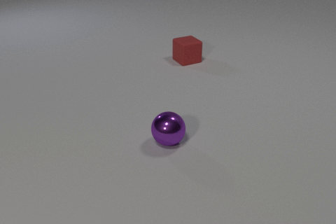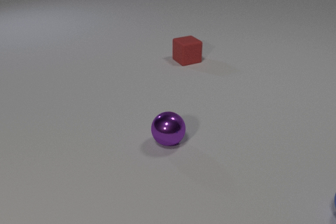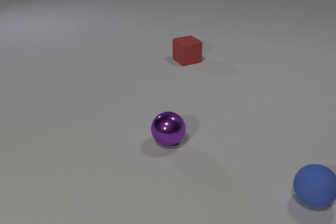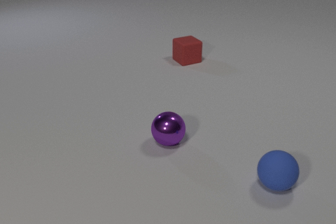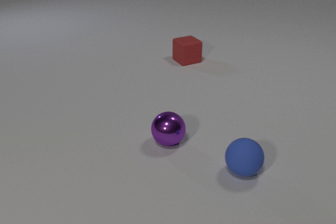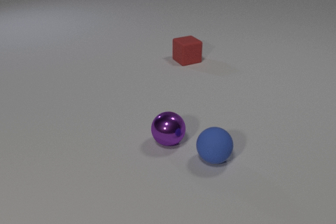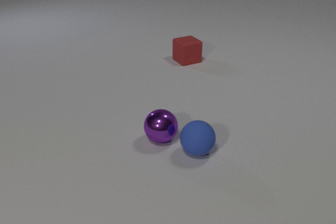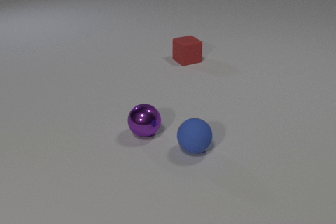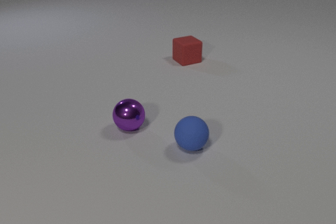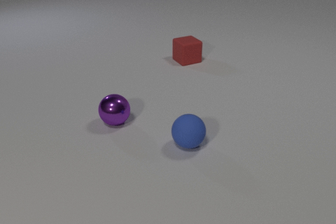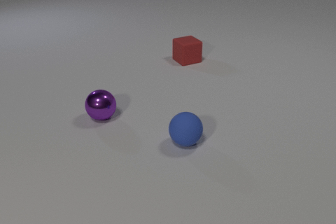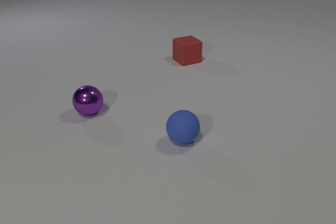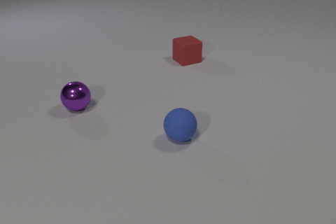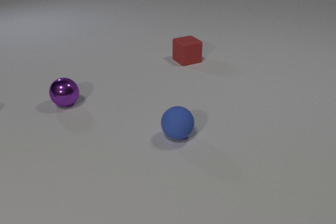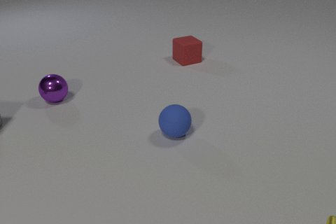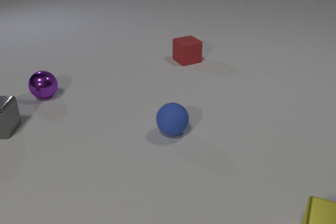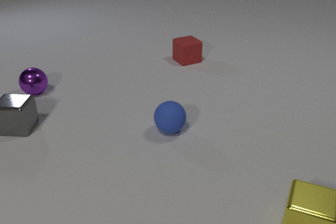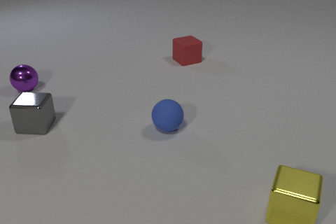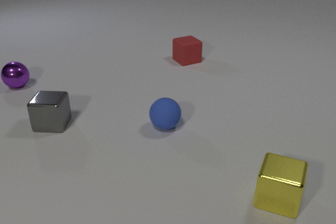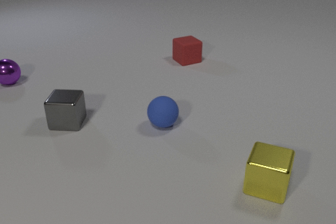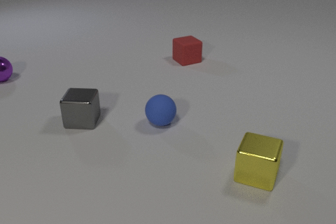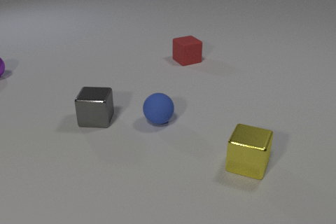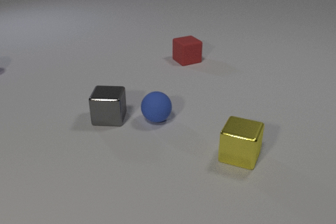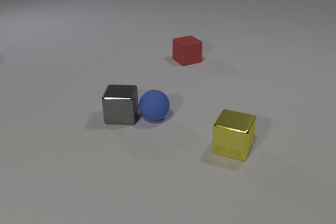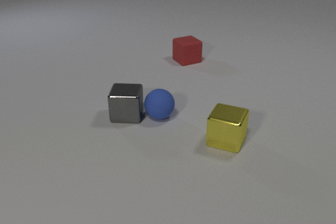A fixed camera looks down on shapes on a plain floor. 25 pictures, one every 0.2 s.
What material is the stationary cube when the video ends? rubber.
Are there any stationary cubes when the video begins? yes.
What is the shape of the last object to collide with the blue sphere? cube.
0.0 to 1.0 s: The blue rubber sphere comes in at the right edge, rolls to the left.
1.0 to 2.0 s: The blue rubber sphere rolls to the left and away from the camera. The purple metal sphere rolls to the left and away from the camera. The blue rubber sphere and the purple metal sphere collide.
2.0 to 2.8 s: The blue rubber sphere rolls away from the camera and to the left. The purple metal sphere rolls away from the camera and to the left. The yellow metal cube comes in at the bottom edge.
2.8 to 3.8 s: The blue rubber sphere rolls away from the camera and to the left. The purple metal sphere rolls away from the camera and to the left. The gray metal cube slides to the right. The yellow metal cube slides away from the camera and to the left.
3.8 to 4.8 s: The blue rubber sphere rolls away from the camera. The purple metal sphere rolls away from the camera and to the left, leaves at the left edge. The gray metal cube slides to the right. The yellow metal cube slides away from the camera and to the left. The blue rubber sphere and the gray metal cube collide.
